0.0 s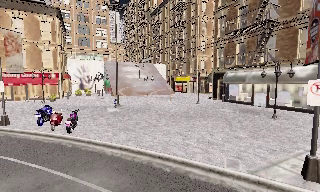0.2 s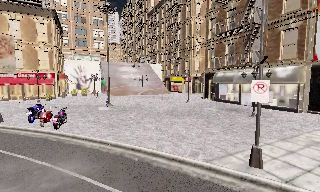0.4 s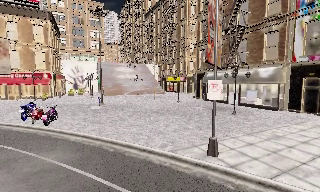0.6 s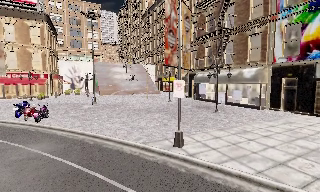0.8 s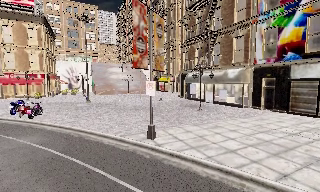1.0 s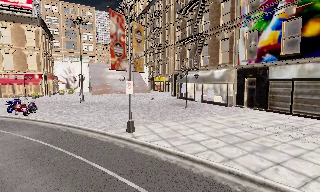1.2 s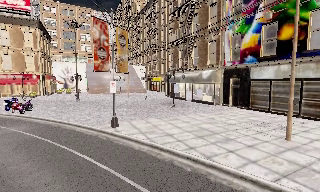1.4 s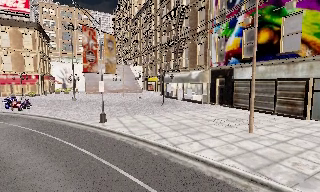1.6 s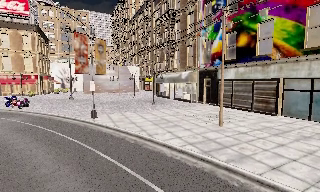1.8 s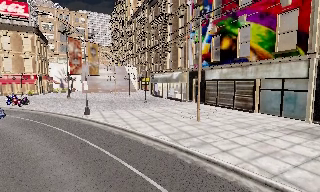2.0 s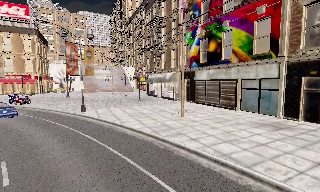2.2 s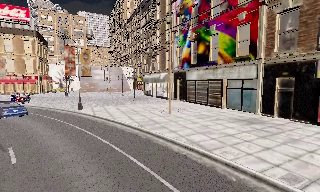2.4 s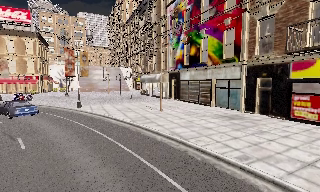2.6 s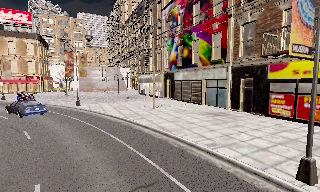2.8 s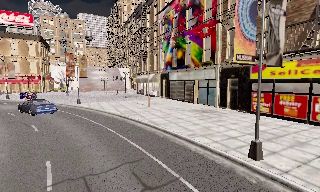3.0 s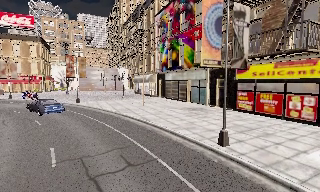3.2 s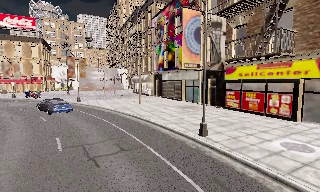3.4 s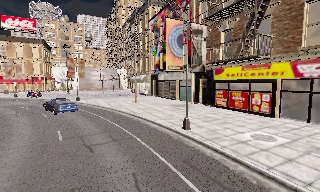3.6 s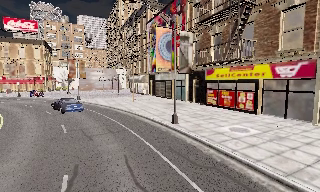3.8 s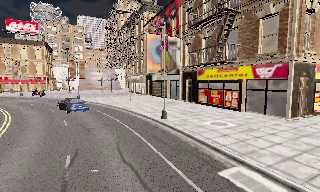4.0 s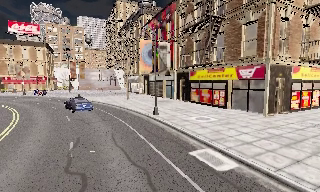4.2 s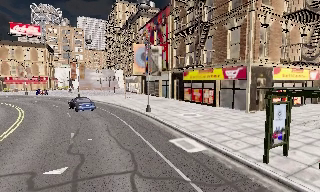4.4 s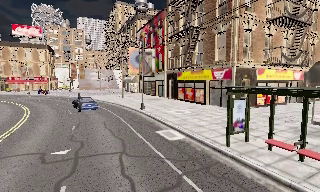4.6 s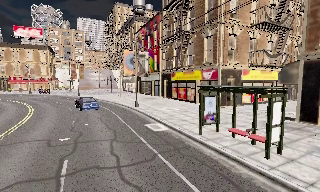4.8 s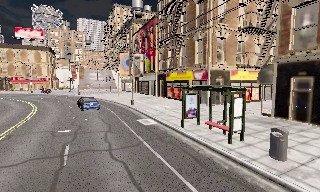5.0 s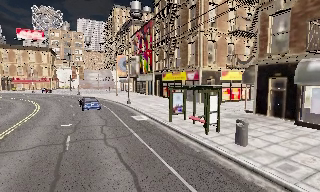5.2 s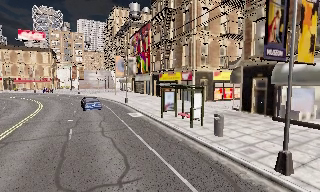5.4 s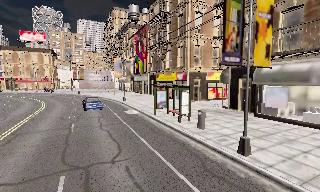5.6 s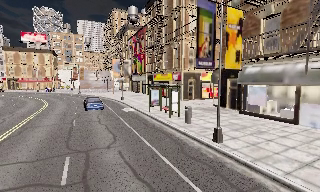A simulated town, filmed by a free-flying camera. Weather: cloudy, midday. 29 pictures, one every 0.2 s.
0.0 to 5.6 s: The camera travels backward and to its right, about 45 m, so what stands in front gets smaller.
The film runs backward here.
